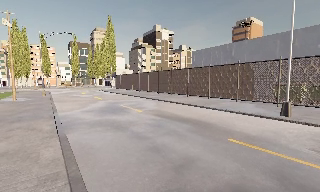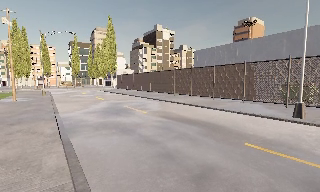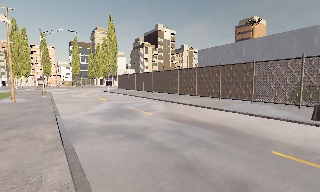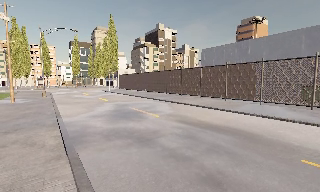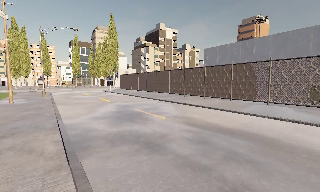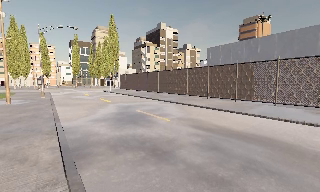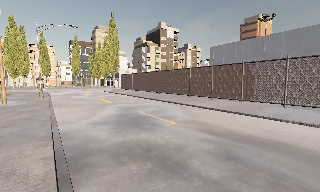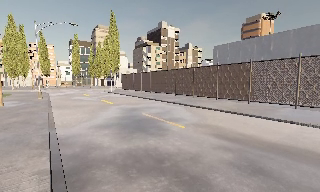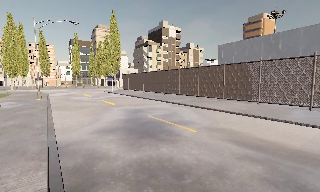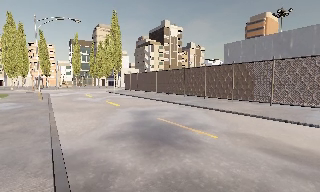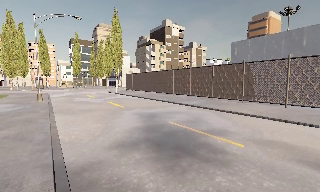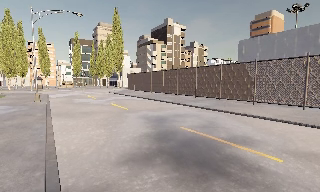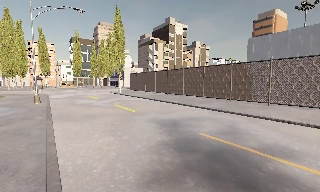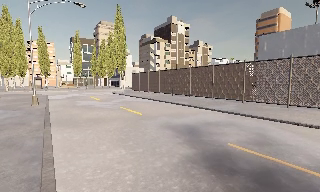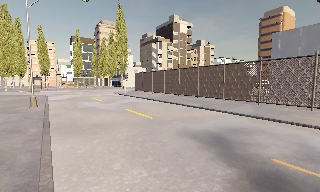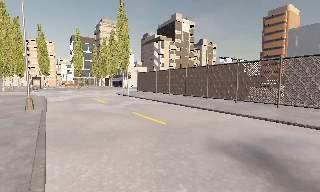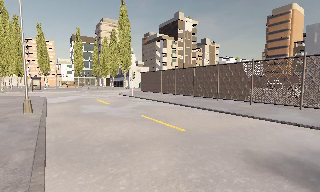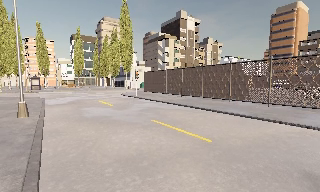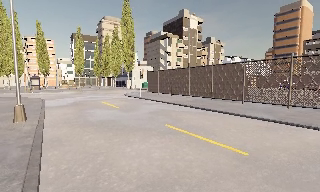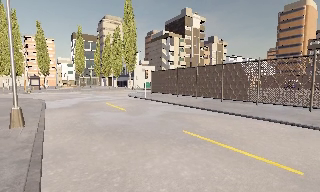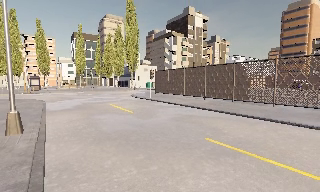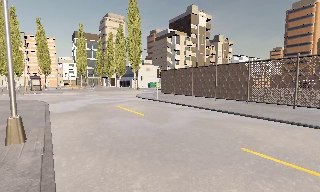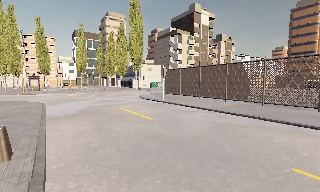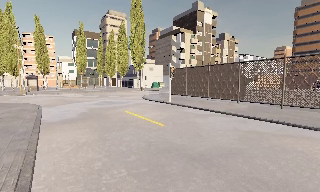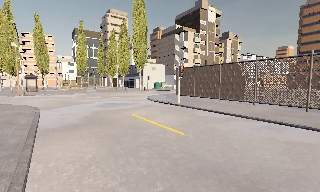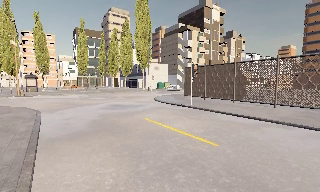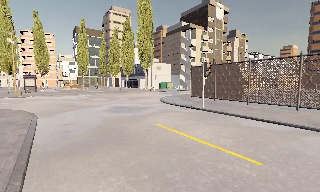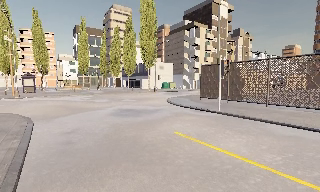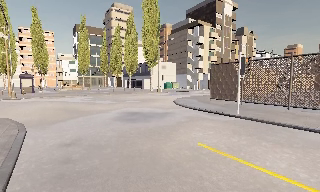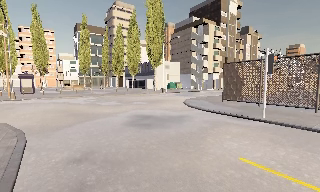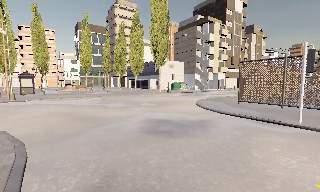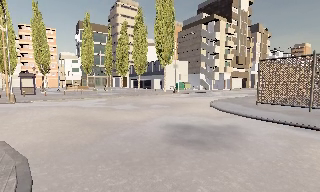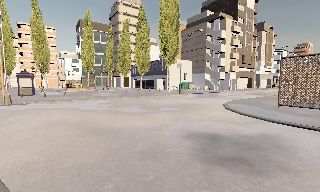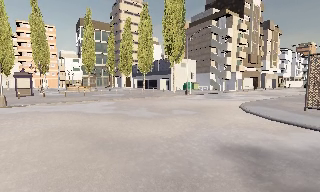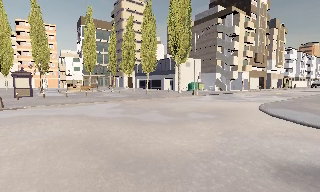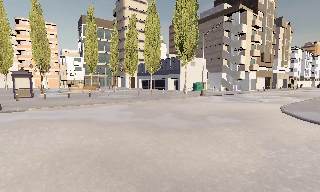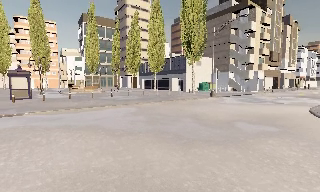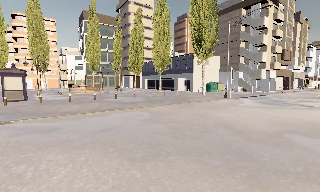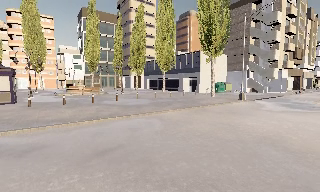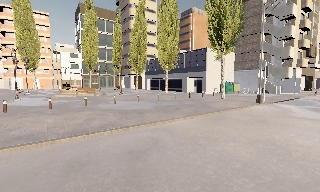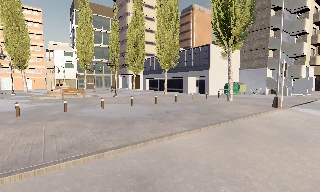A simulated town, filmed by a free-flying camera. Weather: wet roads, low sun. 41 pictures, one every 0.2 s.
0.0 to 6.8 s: The camera travels forward and to its left, about 35 m, so what stands in front looms larger. It gains speed.
6.8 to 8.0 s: The camera travels forward, about 10 m, so what stands in front looms larger.
The film runs backward here.
